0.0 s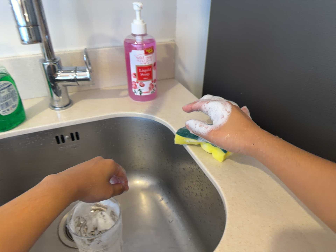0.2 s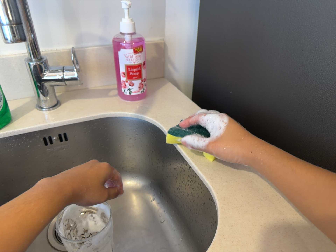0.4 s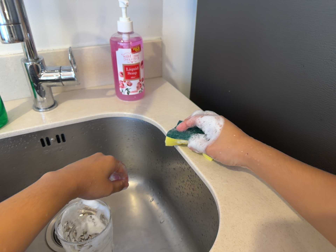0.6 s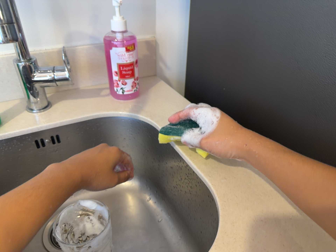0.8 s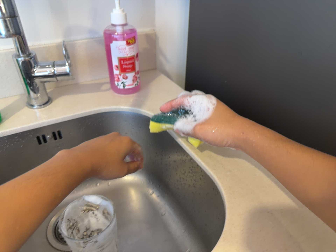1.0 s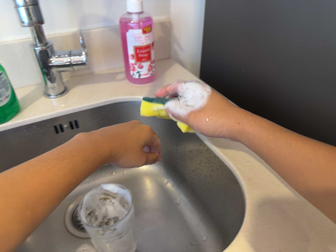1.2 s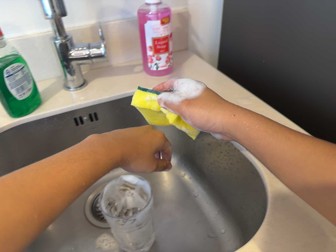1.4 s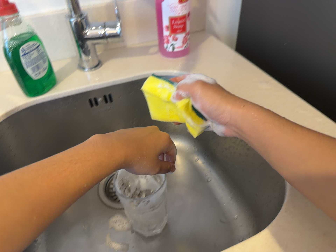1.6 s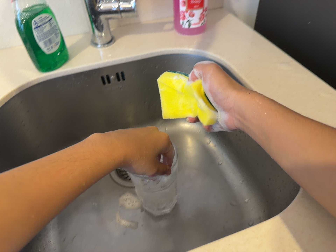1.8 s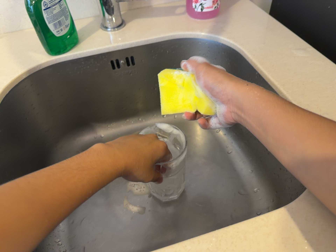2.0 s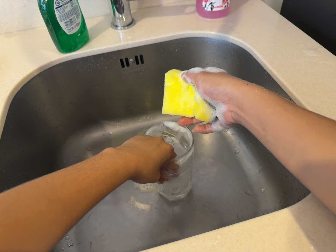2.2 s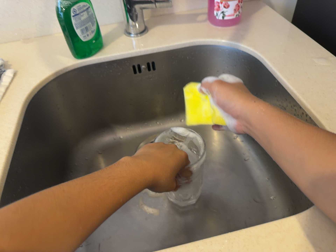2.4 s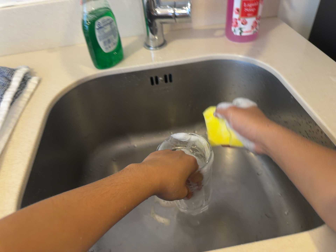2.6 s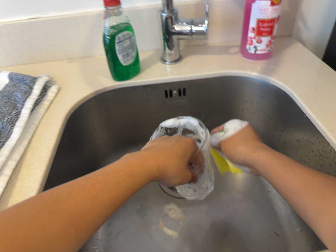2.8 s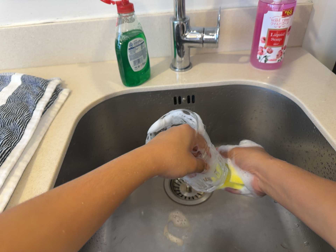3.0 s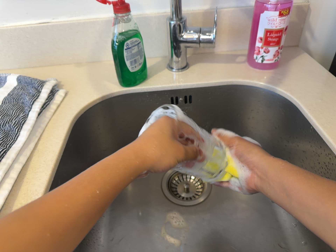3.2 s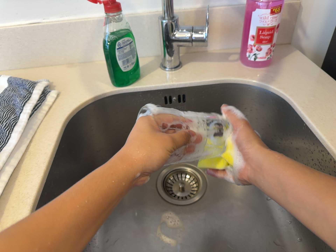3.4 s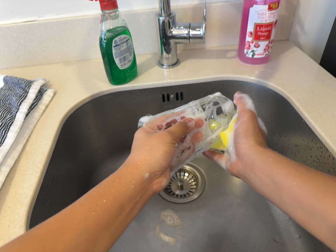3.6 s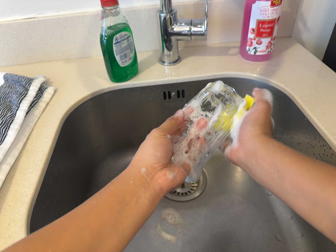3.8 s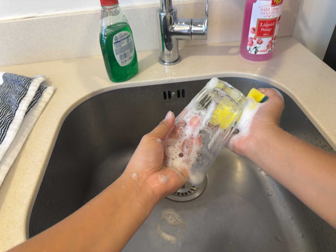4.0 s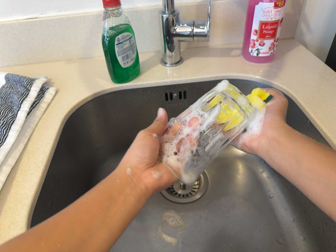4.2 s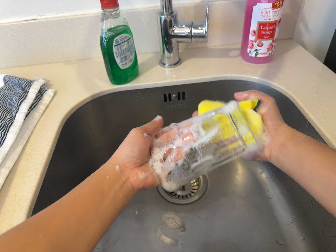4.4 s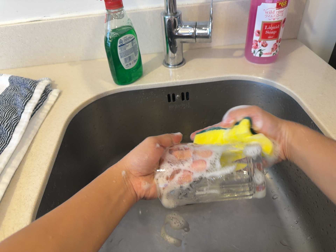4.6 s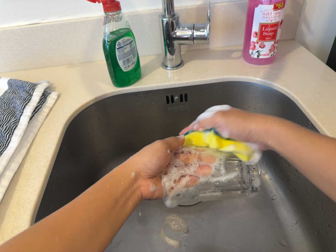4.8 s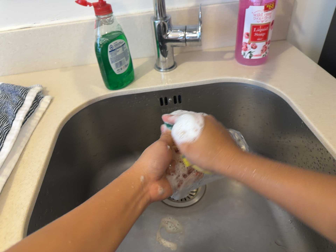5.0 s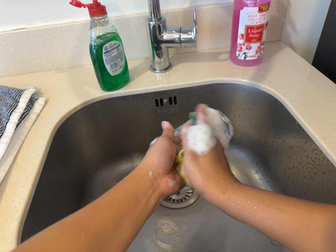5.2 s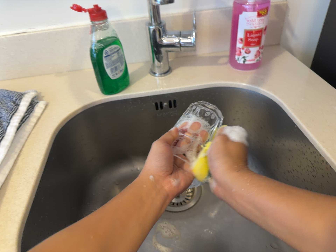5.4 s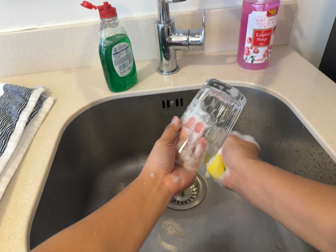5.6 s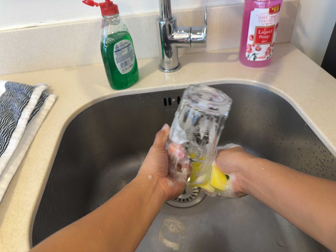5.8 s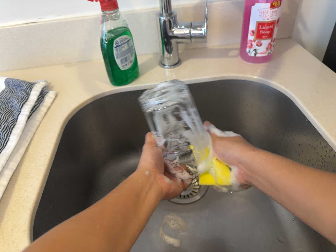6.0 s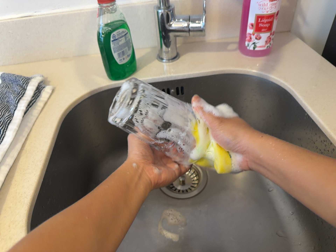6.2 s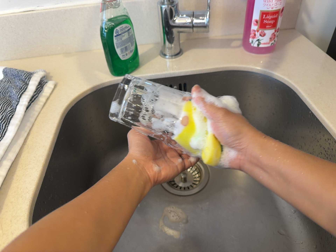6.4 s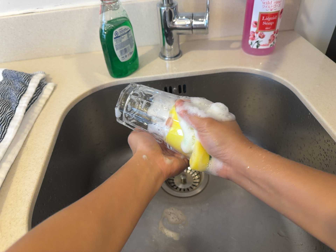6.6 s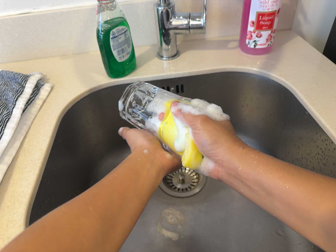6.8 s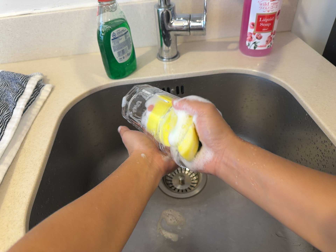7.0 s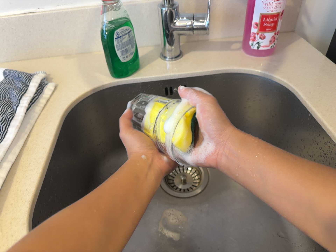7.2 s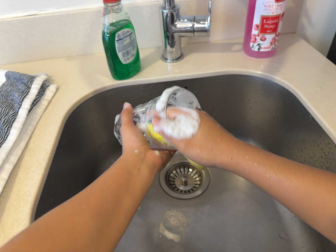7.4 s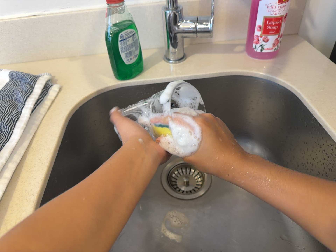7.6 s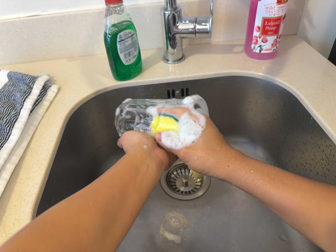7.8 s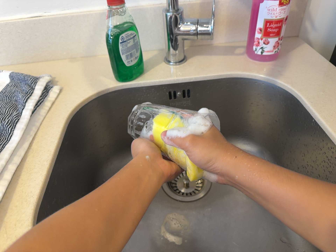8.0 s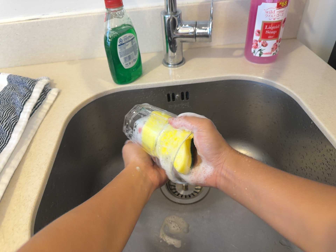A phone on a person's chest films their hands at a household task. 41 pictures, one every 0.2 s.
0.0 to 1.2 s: The camera shifts only a little, or ends up much as it began.
1.2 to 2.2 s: The camera swings to its left by about 10 degrees, and the scene slides to the right. Its aim tips toward the bottom of its view by about 10 degrees, and the scene shifts upward.
2.2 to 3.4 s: The camera shifts only a little, or ends up much as it began.
3.4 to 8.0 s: The camera shifts only a little, or ends up much as it began.
The film runs backward here.
